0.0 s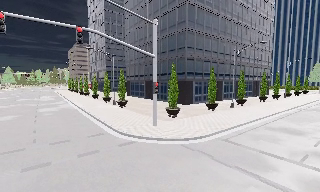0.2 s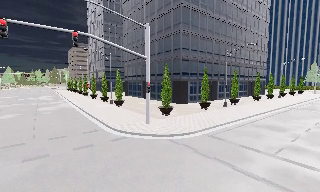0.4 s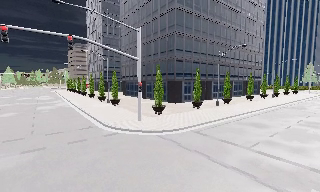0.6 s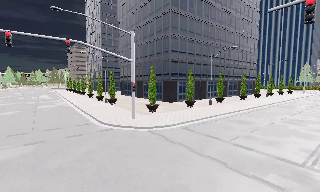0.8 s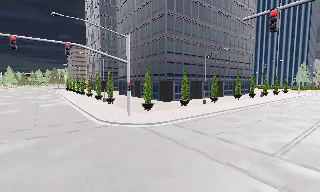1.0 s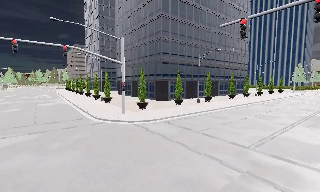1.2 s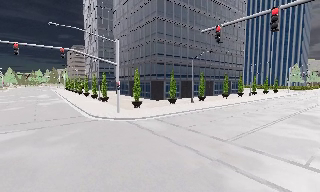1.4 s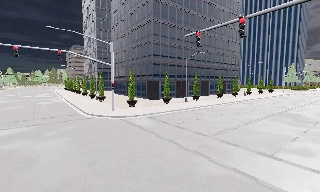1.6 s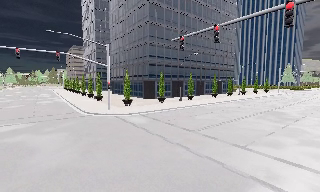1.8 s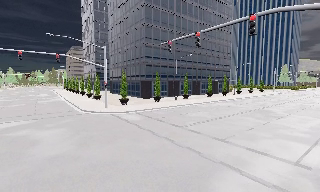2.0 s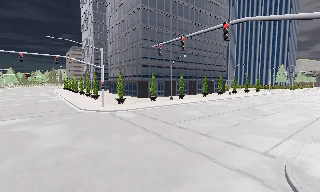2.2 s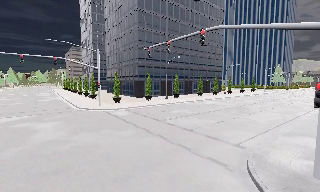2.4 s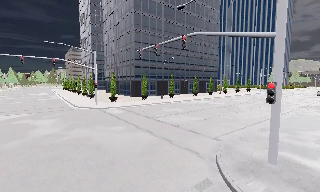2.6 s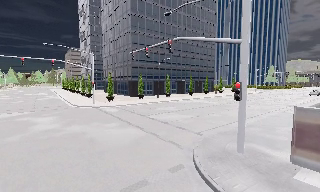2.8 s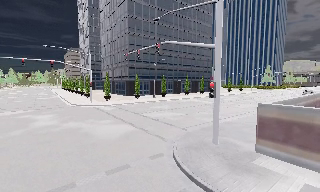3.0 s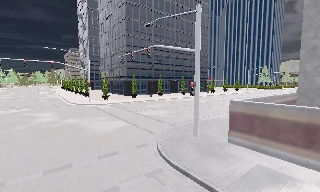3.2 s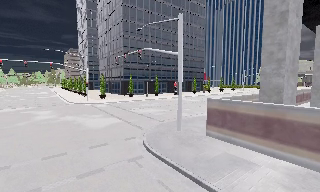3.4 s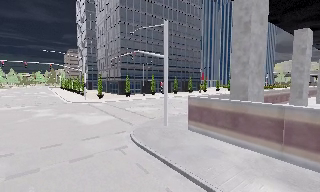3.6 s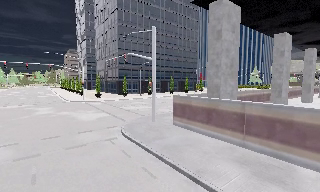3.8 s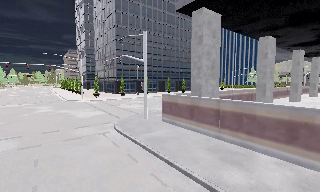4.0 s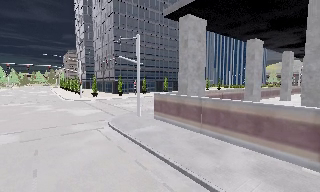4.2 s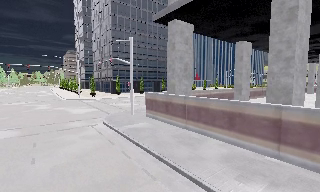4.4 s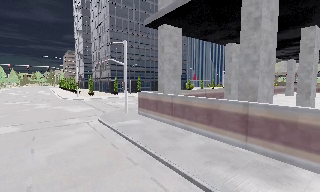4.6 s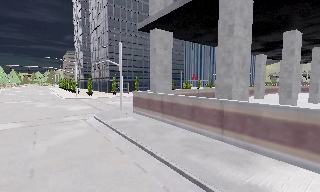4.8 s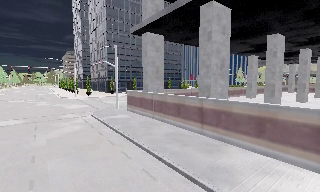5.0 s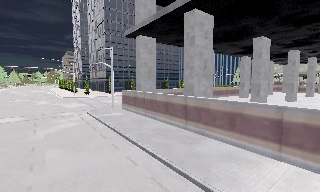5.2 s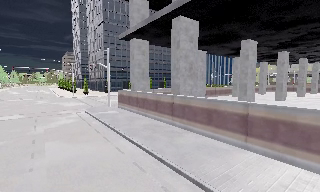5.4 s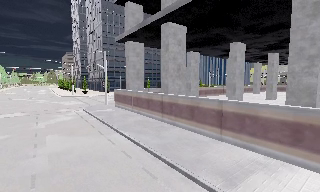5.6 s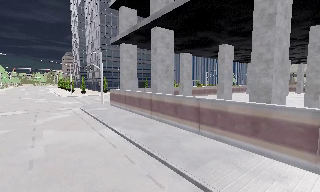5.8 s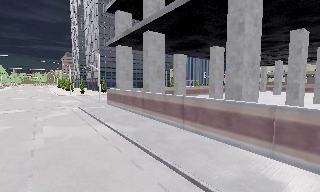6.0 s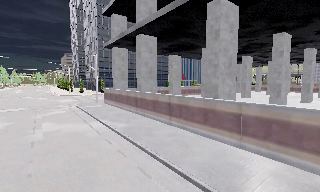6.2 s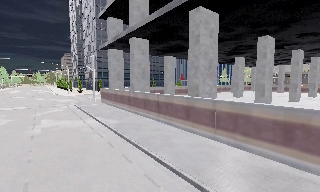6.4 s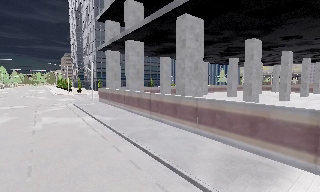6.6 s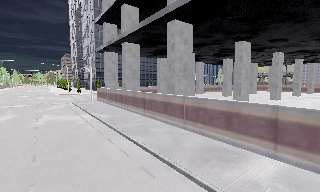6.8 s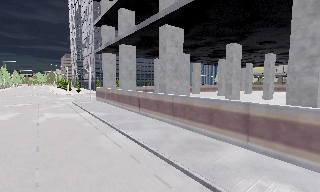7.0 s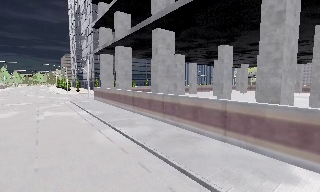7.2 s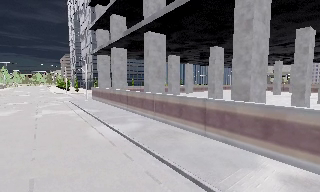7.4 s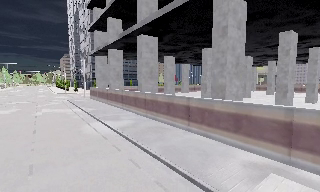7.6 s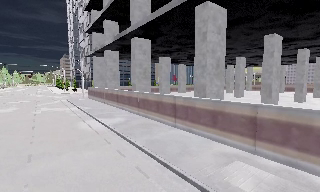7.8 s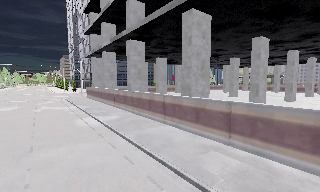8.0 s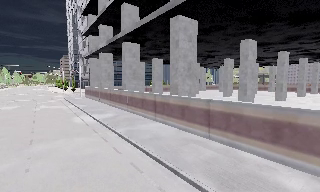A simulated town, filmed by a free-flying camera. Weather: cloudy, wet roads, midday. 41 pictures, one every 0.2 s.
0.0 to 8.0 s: The camera travels backward and to its right, about 50 m, so what stands in front gets smaller.
The film runs backward here.
